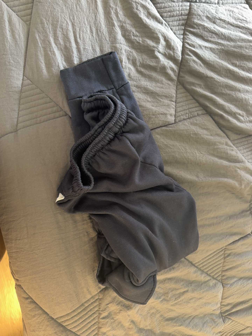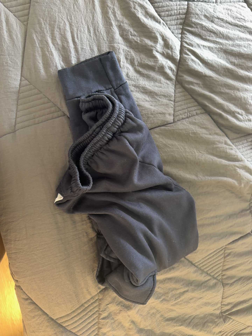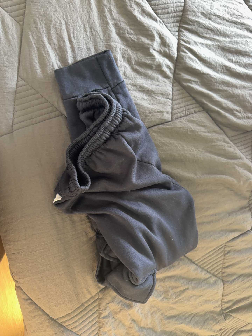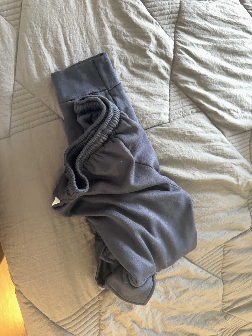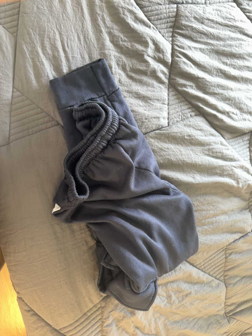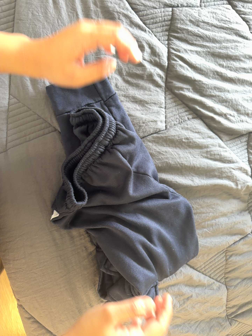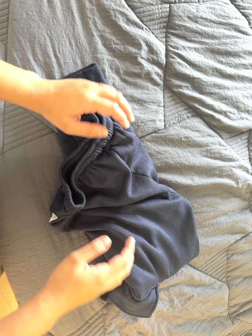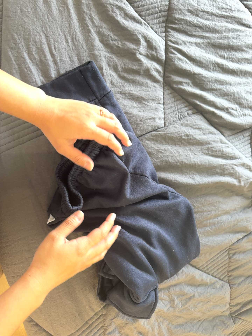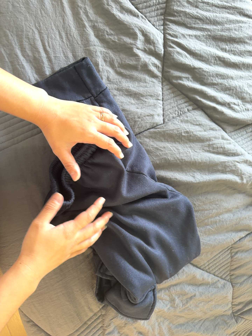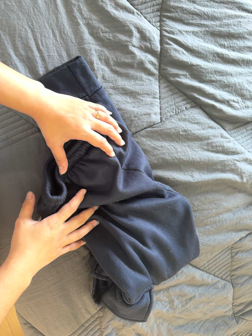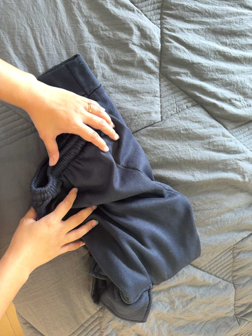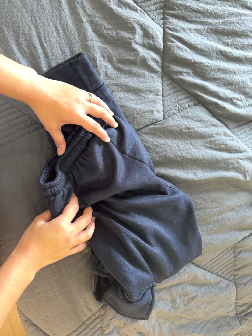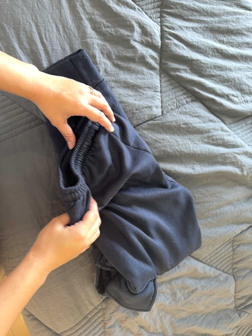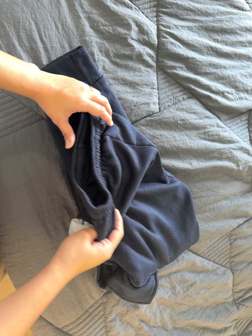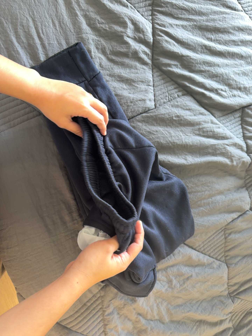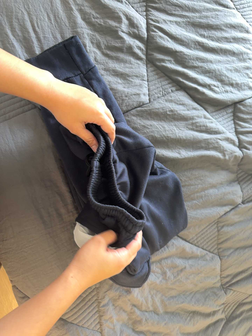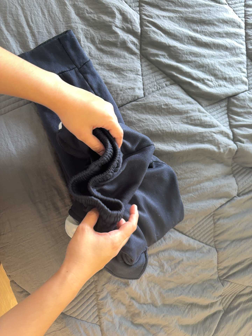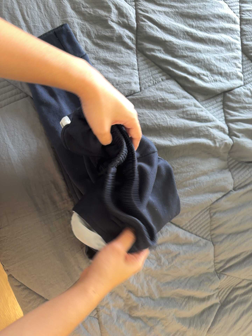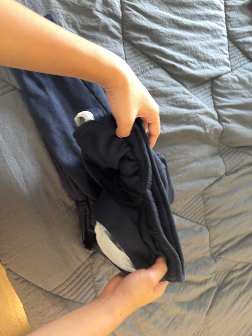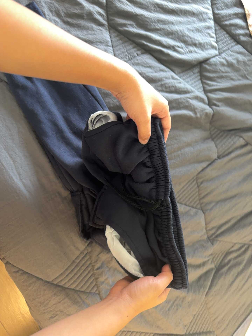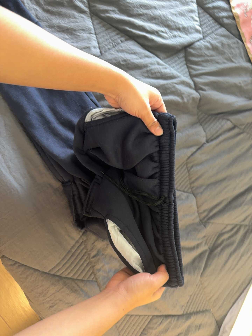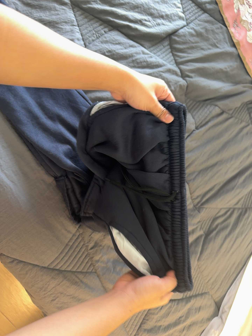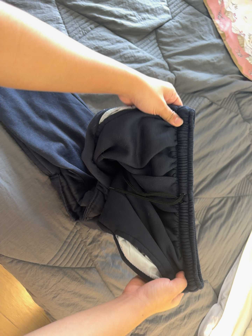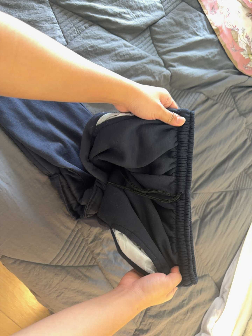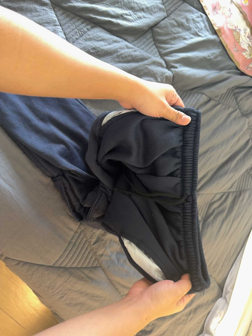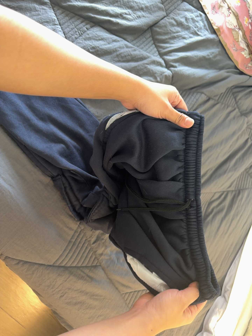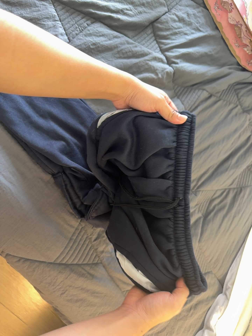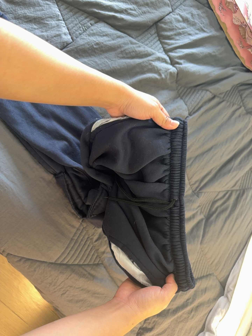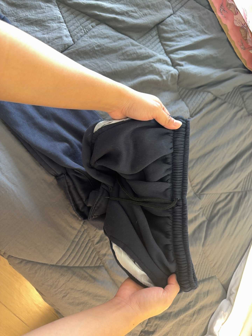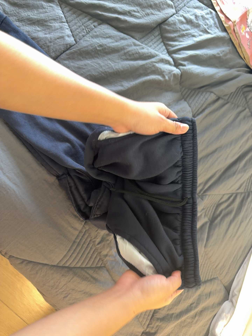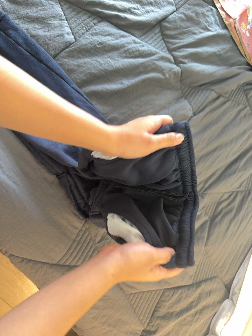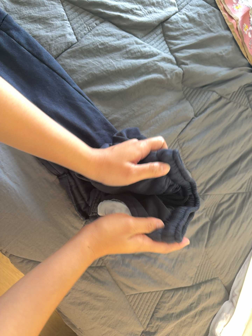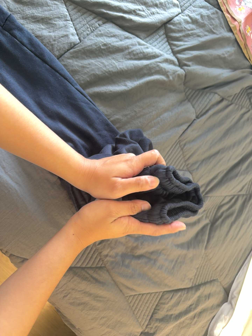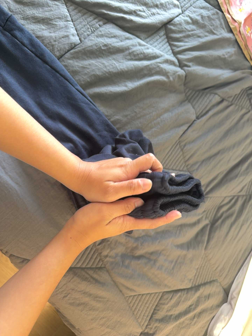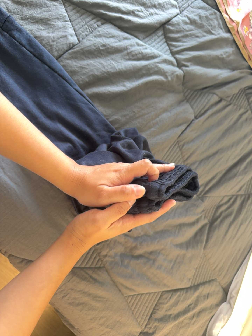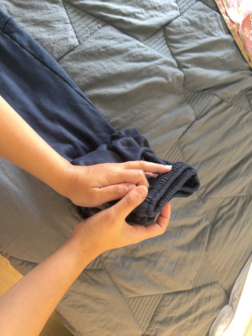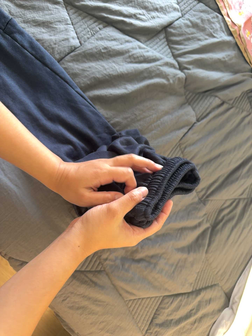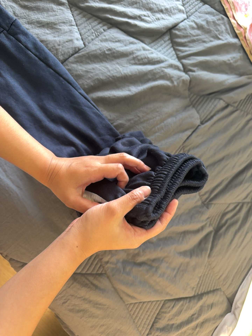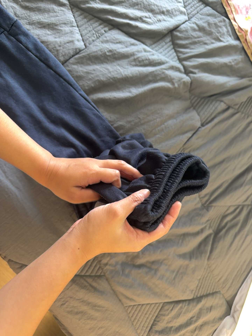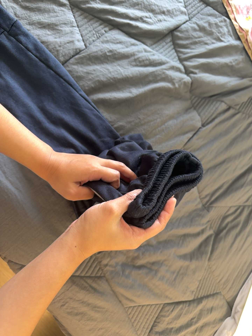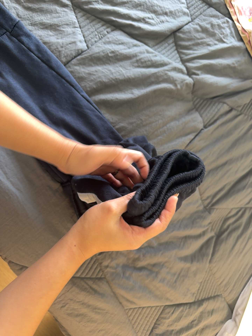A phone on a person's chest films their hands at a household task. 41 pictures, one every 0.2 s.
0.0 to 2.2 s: The camera travels to its right, about 8 cm.
2.2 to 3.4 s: The camera travels toward the bottom of its view, about 9 cm, so close, fixed things drift upward.
3.4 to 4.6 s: The camera rolls about its line of sight by about 20 degrees, and the scene rotates counterclockwise.
4.6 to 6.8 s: The camera shifts only a little, or ends up much as it began.
6.8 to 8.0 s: The camera shifts only a little, or ends up much as it began.
The film runs forward here.
